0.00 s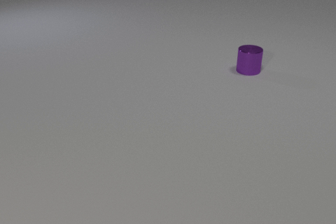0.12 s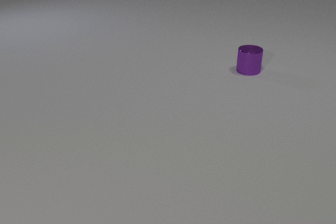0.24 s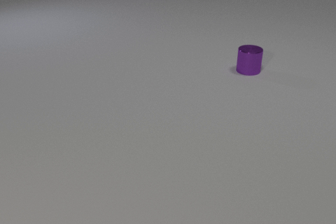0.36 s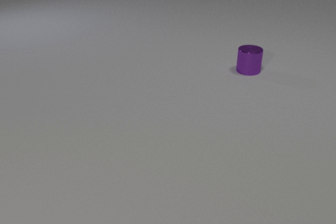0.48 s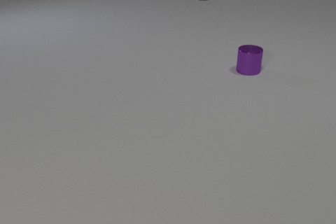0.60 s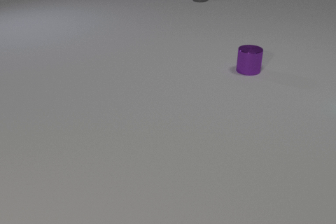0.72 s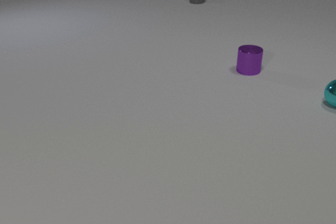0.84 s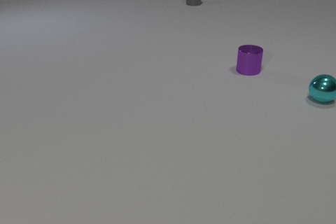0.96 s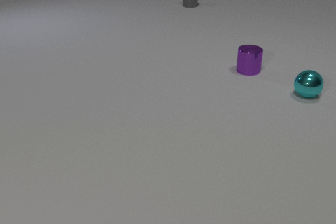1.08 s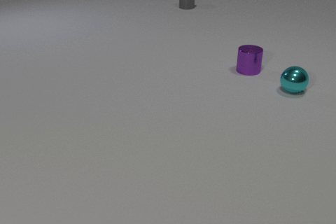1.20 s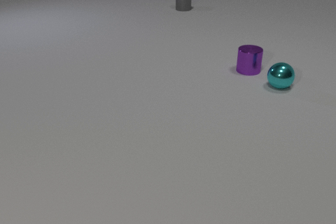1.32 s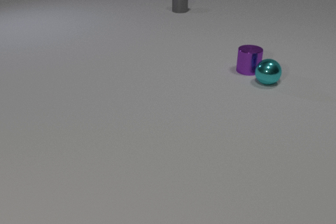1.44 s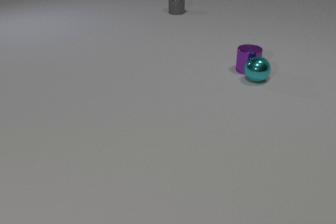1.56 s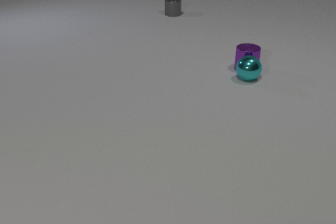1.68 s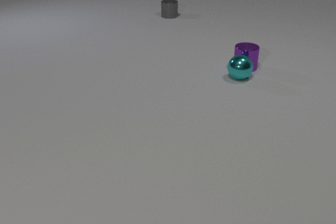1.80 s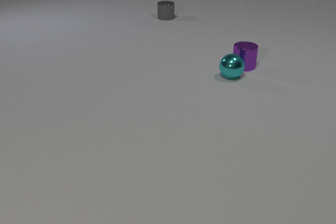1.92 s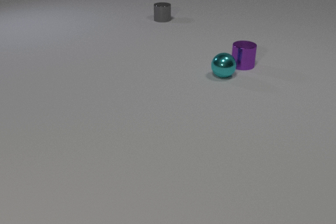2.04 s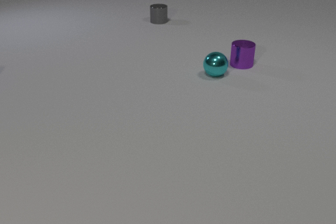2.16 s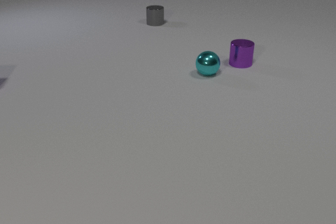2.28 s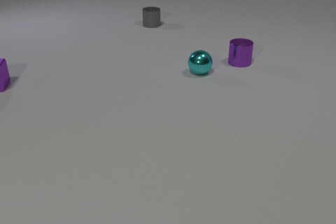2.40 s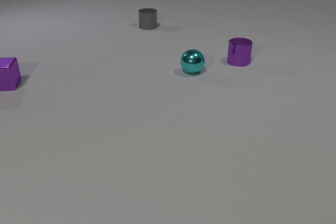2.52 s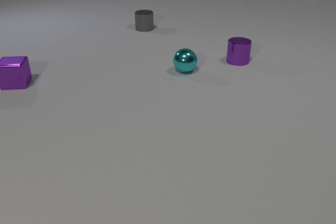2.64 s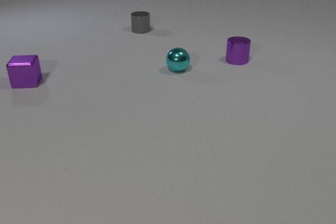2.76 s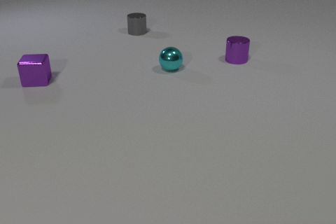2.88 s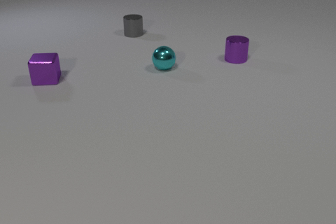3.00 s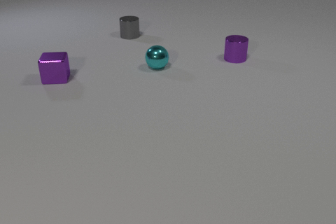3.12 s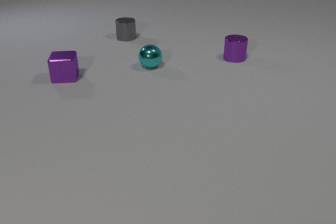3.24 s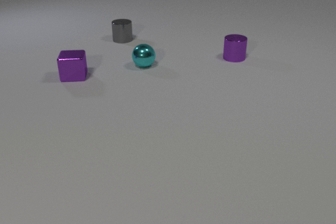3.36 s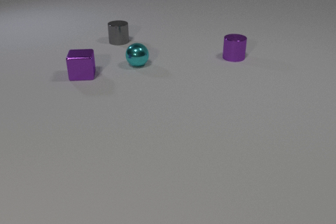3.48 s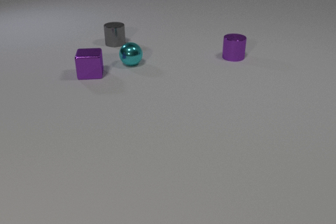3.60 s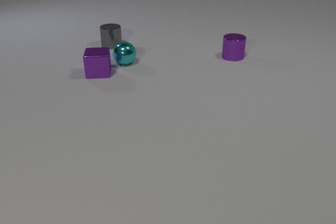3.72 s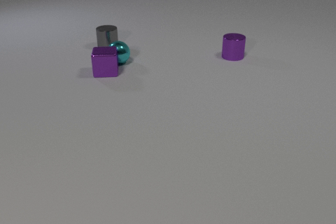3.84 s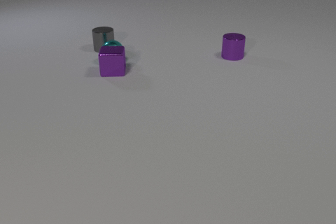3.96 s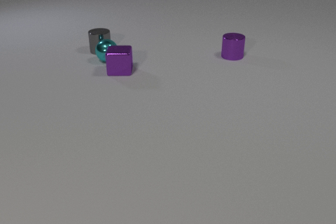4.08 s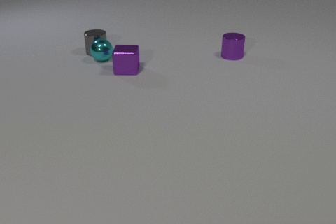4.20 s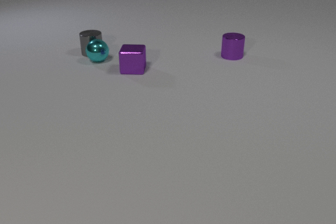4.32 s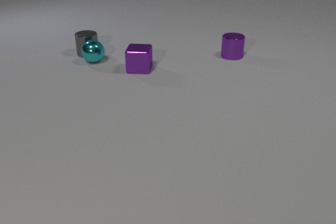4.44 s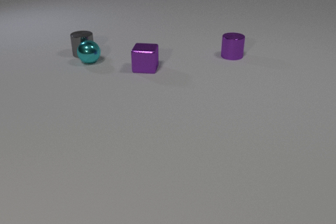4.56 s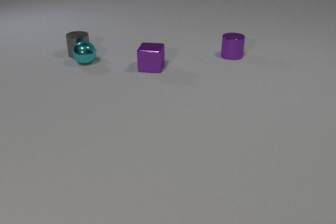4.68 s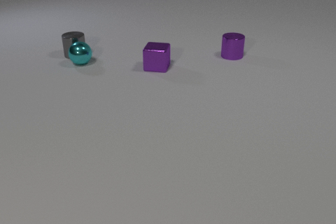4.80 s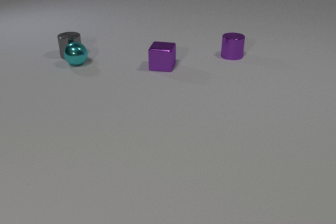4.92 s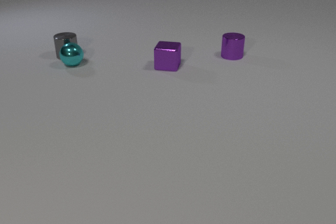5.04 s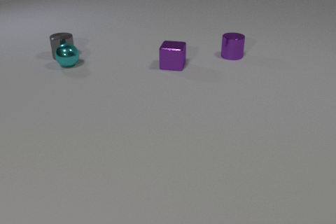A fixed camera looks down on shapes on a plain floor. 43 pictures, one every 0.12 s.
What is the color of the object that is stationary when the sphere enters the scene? purple.
What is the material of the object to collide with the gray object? metal.
How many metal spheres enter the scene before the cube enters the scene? 1.
0.00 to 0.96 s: The cyan metal sphere comes in at the right edge, rolls to the left. The gray metal cylinder comes in at the top edge, slides toward the camera and to the left.
0.96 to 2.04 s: The cyan metal sphere rolls to the left. The purple metal cylinder slides away from the camera and to the left. The gray metal cylinder slides toward the camera and to the left. The cyan metal sphere and the purple metal cylinder collide.
2.04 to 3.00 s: The cyan metal sphere rolls to the left. The purple metal cylinder slides away from the camera and to the left. The gray metal cylinder slides toward the camera and to the left. The purple metal cube comes in at the left edge, slides to the right.
3.00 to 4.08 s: The cyan metal sphere rolls to the left and away from the camera. The purple metal cylinder slides away from the camera. The gray metal cylinder slides toward the camera and to the left. The purple metal cube slides to the right. The cyan metal sphere and the purple metal cube collide. The cyan metal sphere and the gray metal cylinder collide.
4.08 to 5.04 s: The cyan metal sphere rolls to the left. The gray metal cylinder slides to the left. The purple metal cube slides to the right.
